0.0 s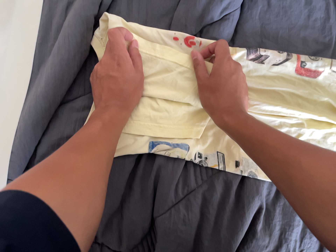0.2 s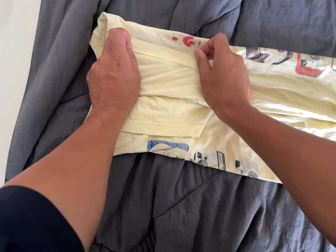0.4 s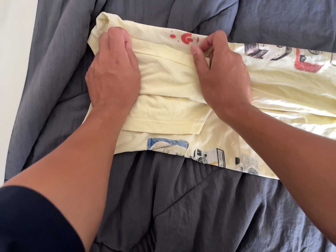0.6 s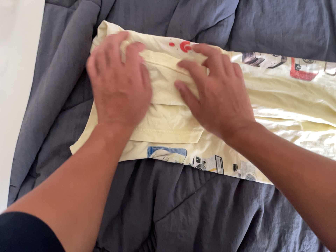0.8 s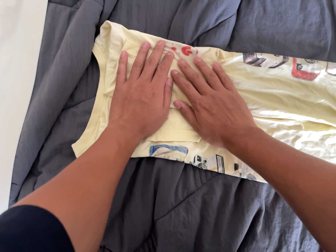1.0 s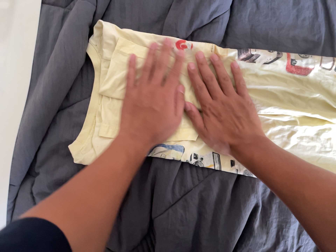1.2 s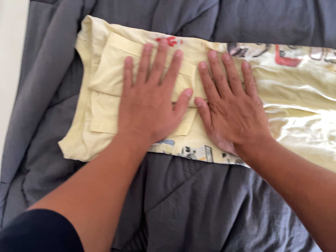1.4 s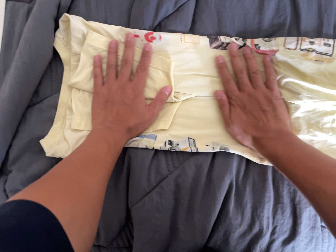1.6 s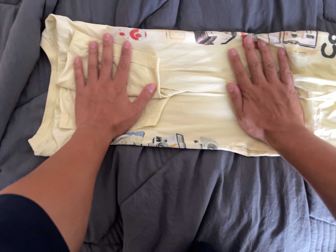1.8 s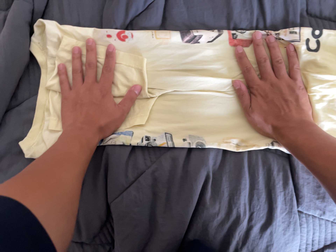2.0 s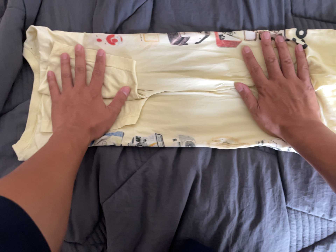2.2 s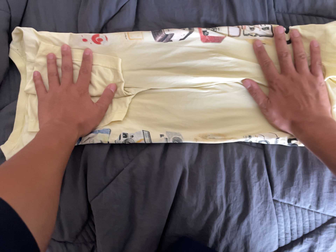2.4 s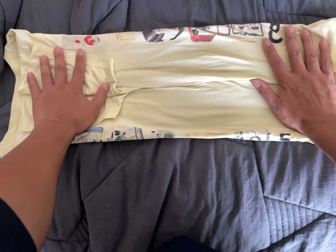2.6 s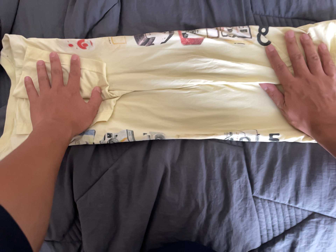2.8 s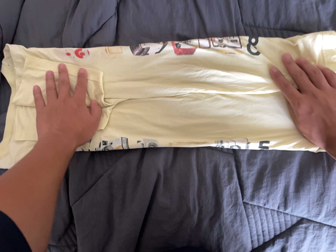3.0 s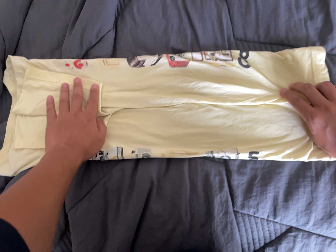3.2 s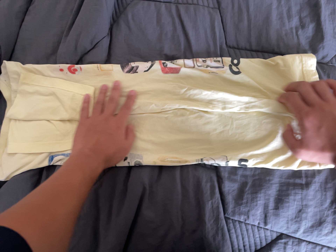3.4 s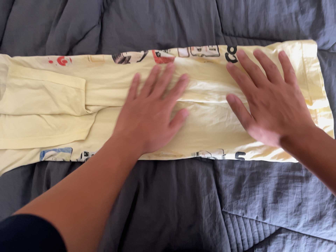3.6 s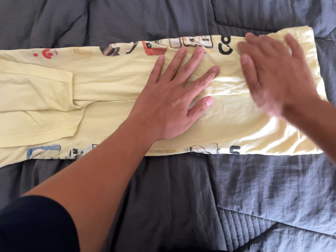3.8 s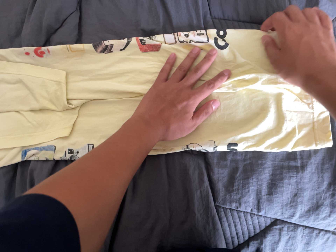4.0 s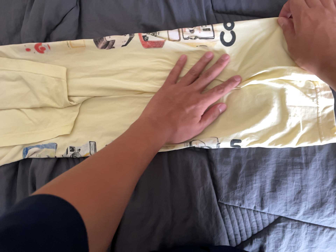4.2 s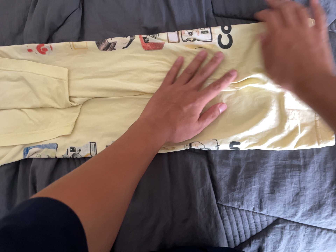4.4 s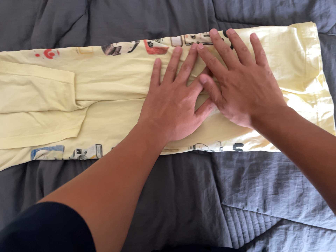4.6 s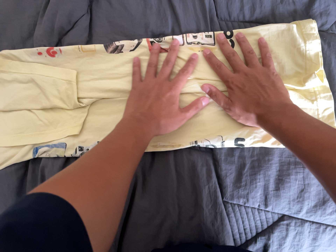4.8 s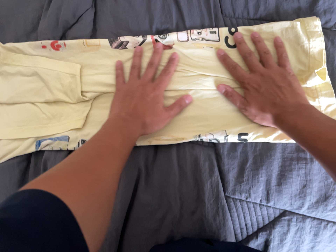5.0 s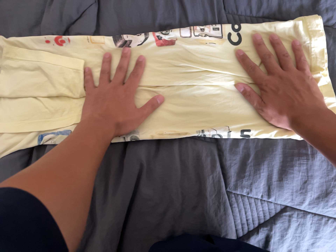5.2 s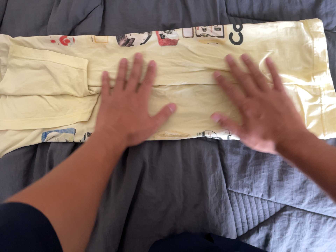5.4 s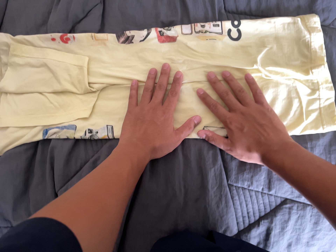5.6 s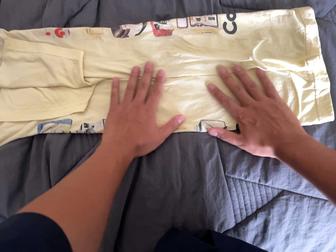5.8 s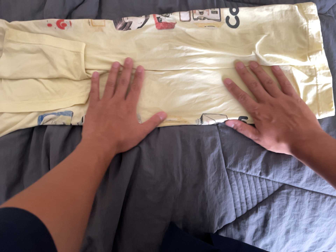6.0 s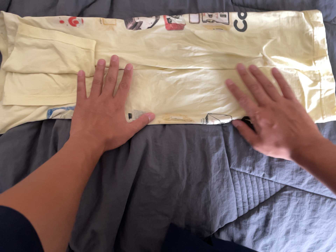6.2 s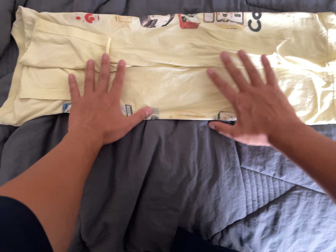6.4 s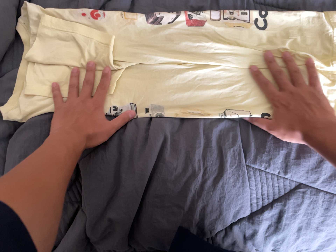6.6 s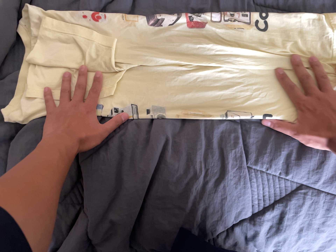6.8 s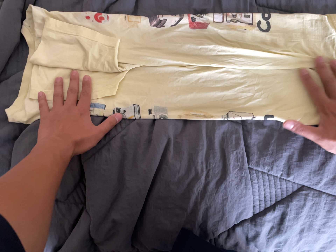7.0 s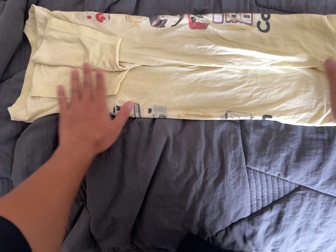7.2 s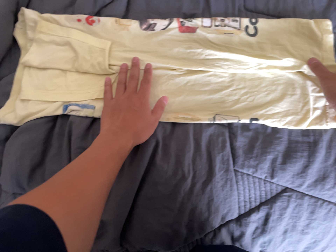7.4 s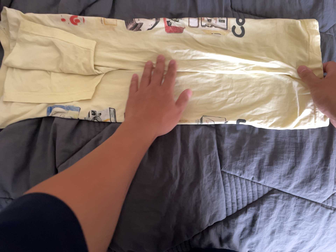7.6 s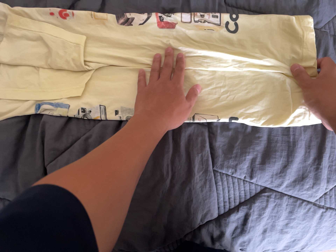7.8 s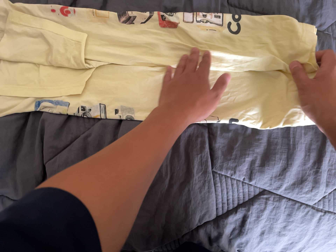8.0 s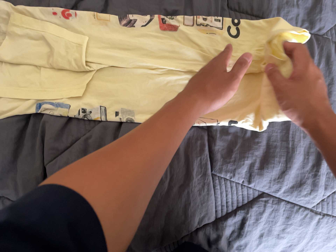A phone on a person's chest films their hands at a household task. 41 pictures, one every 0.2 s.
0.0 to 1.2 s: The camera shifts only a little, or ends up much as it began.
1.2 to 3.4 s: The camera travels to its right, about 22 cm, so close, fixed things drift to the left. It rolls about its line of sight by about 10 degrees, and the scene rotates counterclockwise.
3.4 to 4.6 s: The camera shifts only a little, or ends up much as it began.
4.6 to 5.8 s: The camera travels toward the bottom of its view, about 8 cm, so close, fixed things drift upward.
5.8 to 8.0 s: The camera shifts only a little, or ends up much as it began.
The film runs forward here.
